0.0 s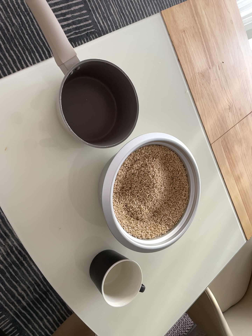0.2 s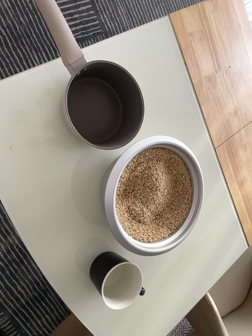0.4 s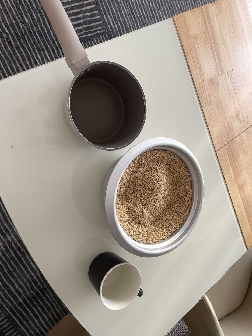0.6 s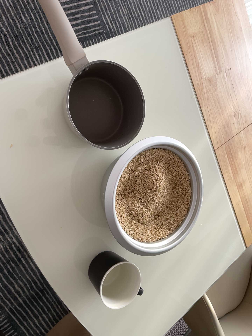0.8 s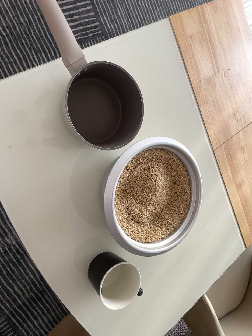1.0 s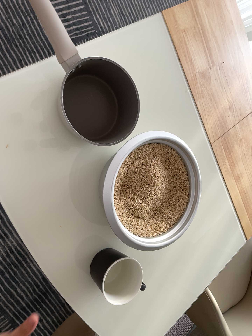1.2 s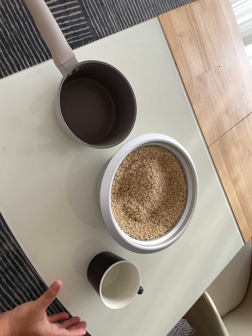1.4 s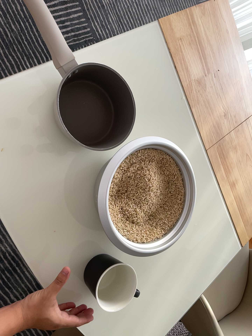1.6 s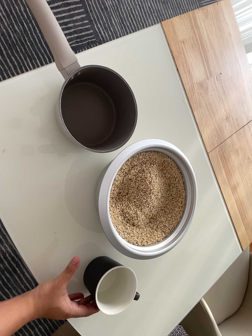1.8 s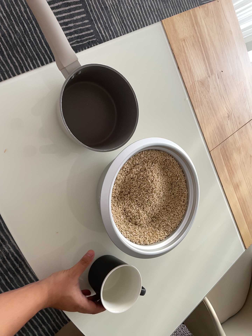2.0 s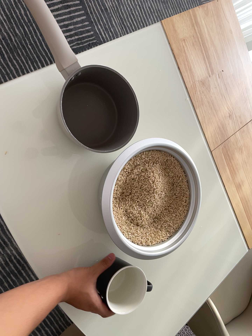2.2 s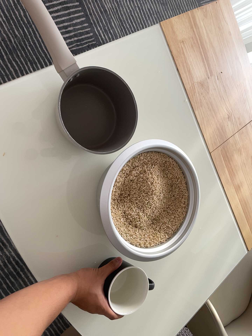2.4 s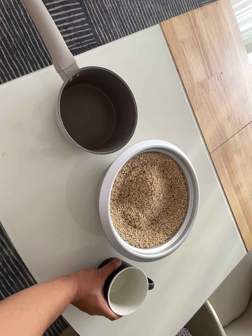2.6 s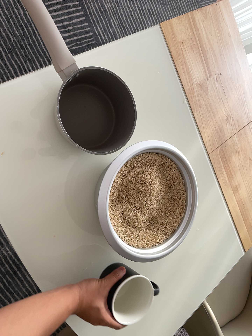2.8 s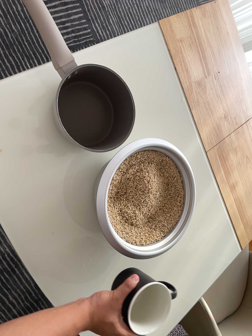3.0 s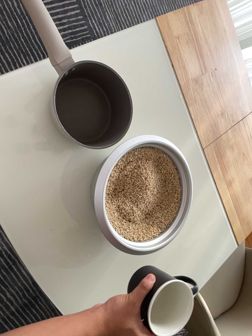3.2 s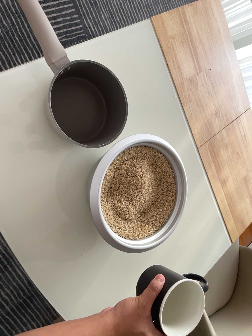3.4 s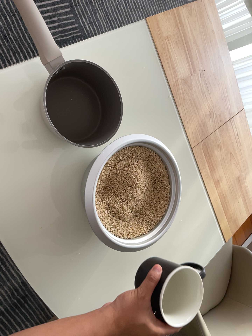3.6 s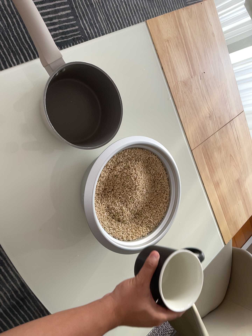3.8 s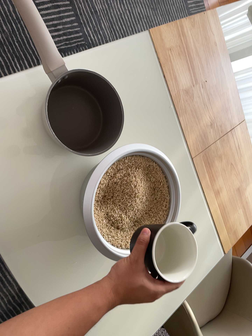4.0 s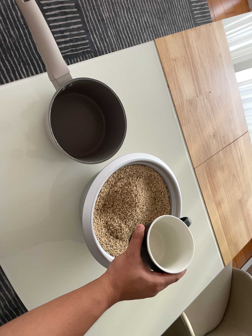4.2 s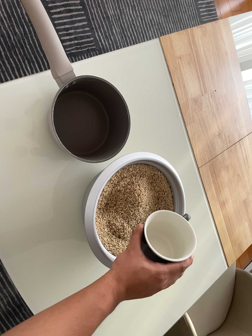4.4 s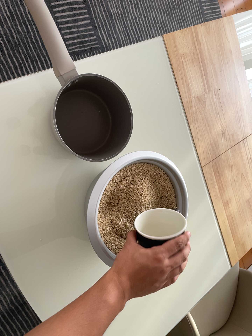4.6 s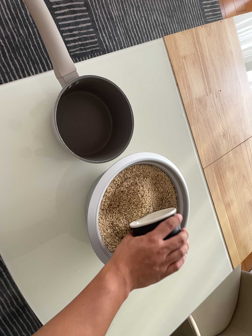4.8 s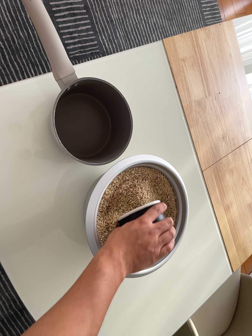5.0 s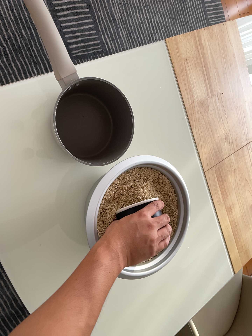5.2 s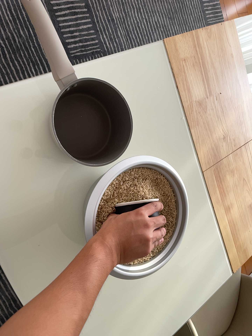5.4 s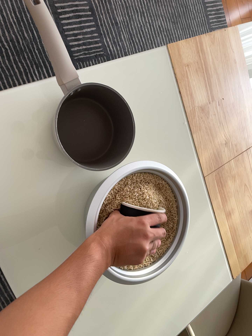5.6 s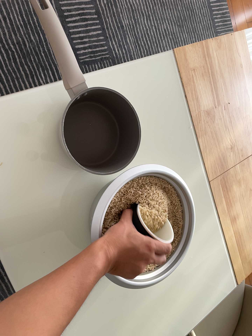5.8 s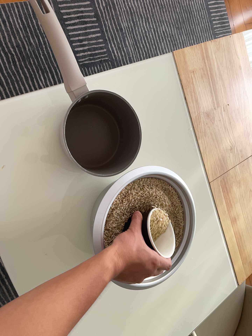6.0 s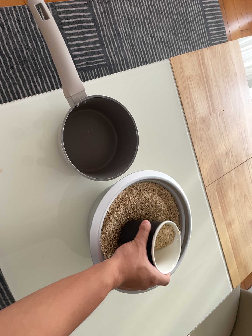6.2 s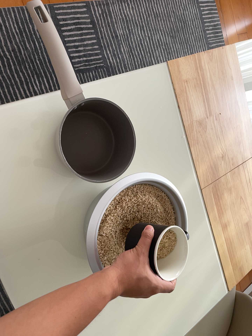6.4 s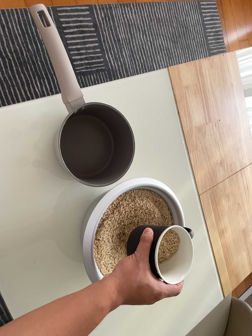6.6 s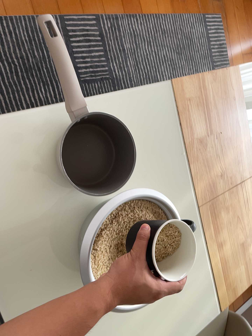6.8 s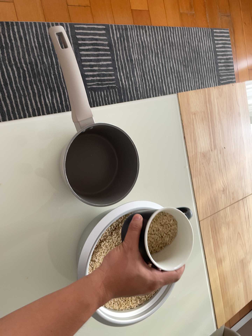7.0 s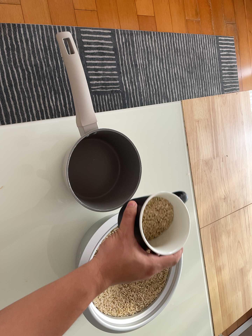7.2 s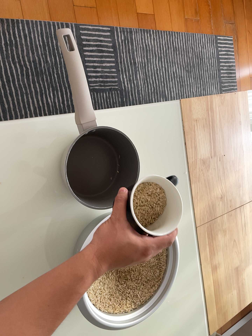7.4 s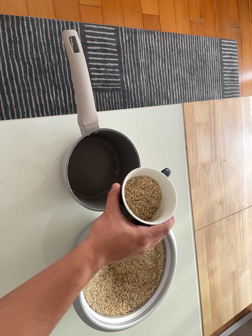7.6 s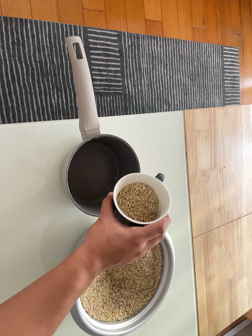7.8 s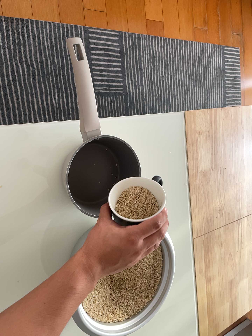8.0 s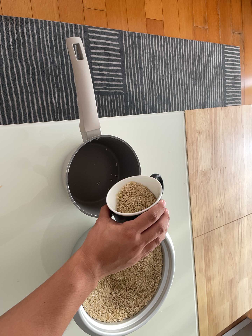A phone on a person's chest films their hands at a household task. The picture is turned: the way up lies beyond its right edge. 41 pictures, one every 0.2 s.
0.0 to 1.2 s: The camera shifts only a little, or ends up much as it began.
1.2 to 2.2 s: The camera keeps its place and its aim.
2.2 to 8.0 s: The camera travels toward the top of its view, about 8 cm, so close, fixed things drift downward. Its aim tips toward the top of its view by about 10 degrees, and the scene shifts downward. It rolls about its line of sight by about 20 degrees, and the scene rotates clockwise.
The film runs forward here.
